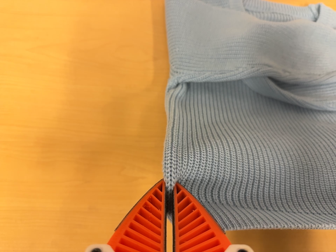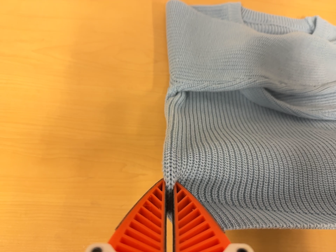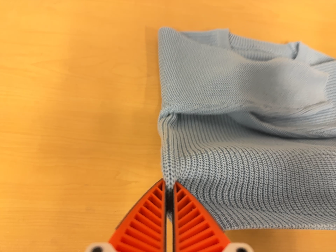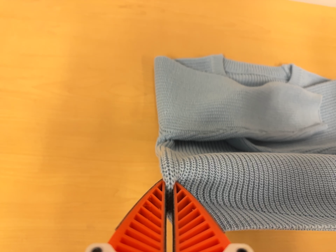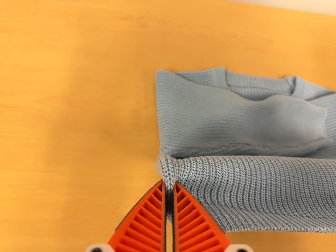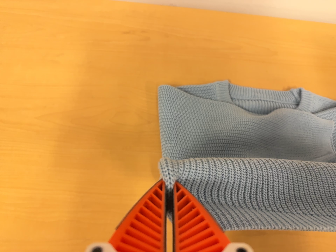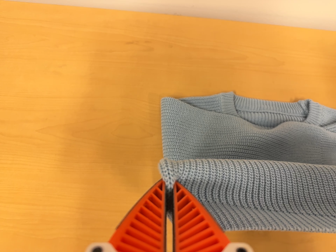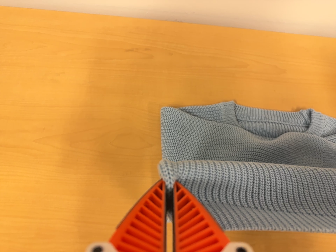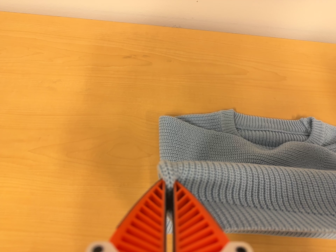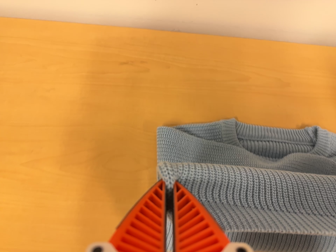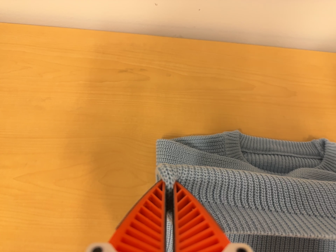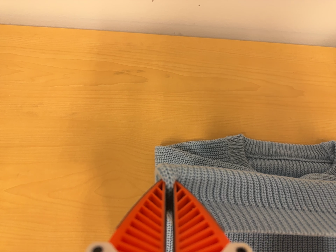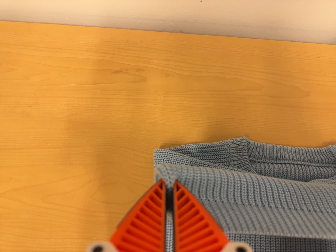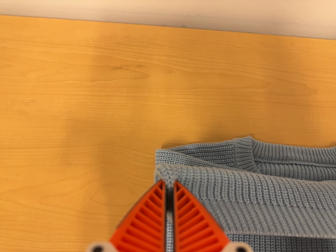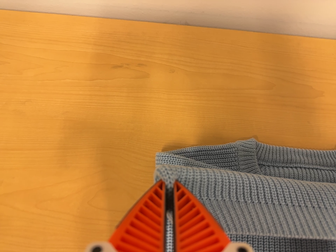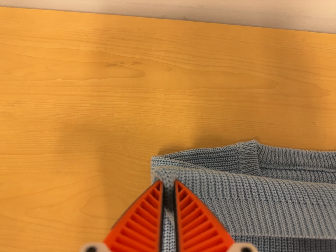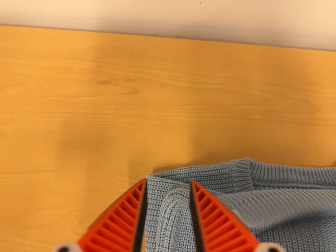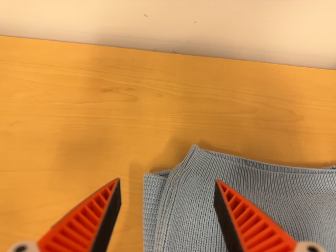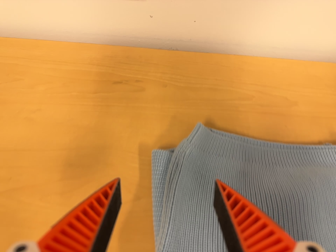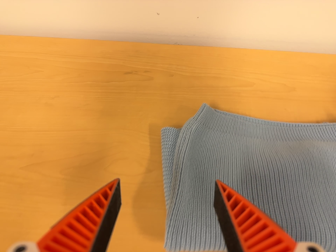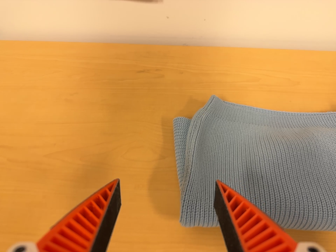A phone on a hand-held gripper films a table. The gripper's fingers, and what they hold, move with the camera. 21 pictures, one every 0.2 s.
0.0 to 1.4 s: The camera travels toward the top of its view, about 9 cm, so close, fixed things drift downward.
1.4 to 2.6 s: The camera travels forward and toward the top of its view, about 14 cm, so what stands in front looms larger.
2.6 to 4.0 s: The camera travels toward the bottom of its view and backward, about 16 cm. Its aim tips toward the top of its view by about 15 degrees.
The film runs forward here.
